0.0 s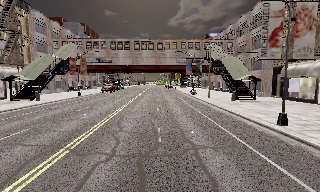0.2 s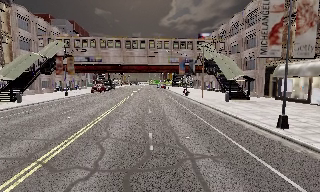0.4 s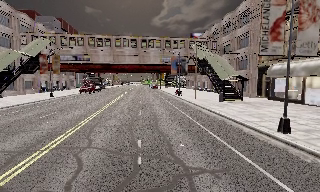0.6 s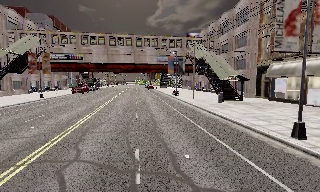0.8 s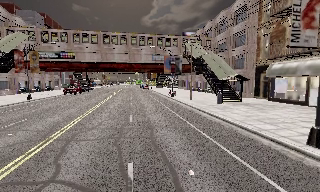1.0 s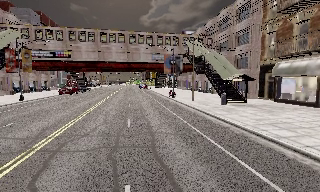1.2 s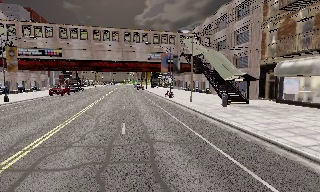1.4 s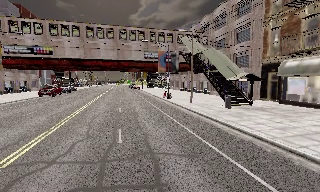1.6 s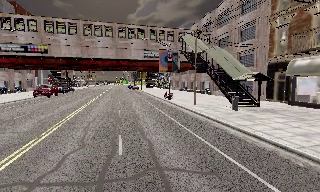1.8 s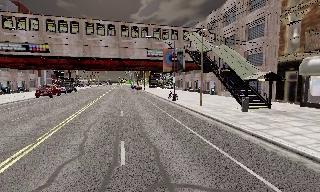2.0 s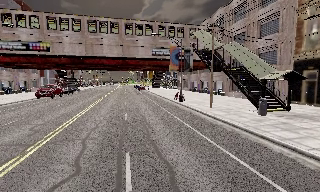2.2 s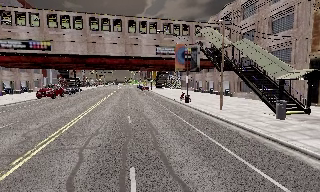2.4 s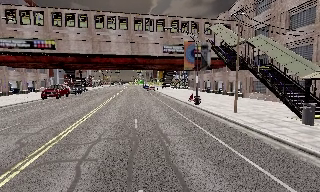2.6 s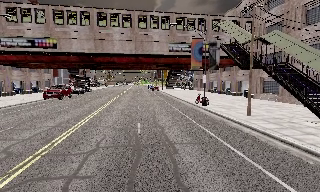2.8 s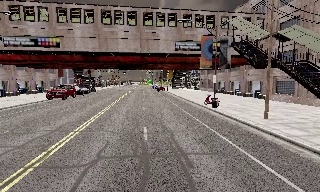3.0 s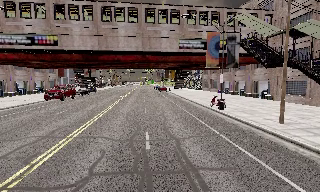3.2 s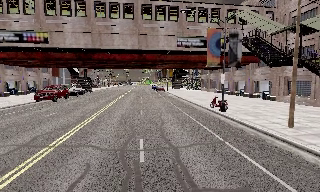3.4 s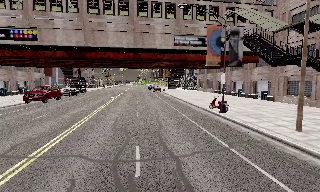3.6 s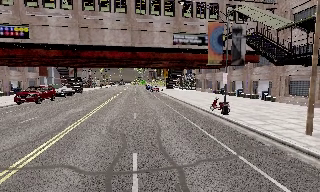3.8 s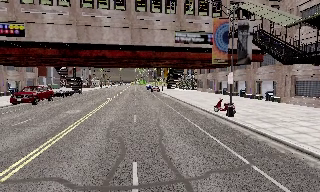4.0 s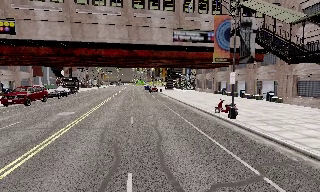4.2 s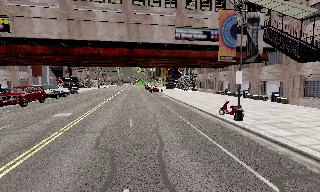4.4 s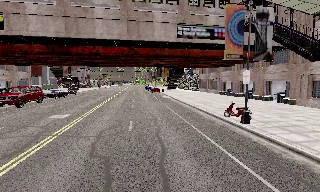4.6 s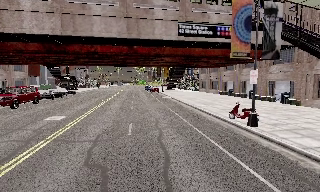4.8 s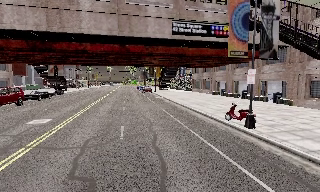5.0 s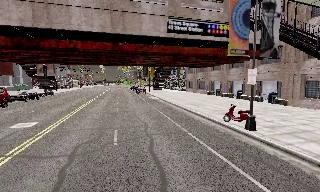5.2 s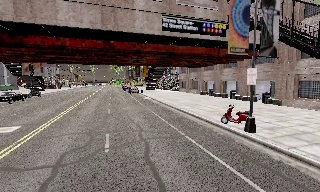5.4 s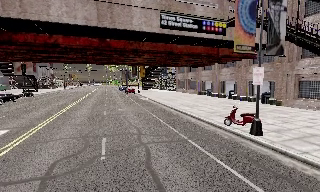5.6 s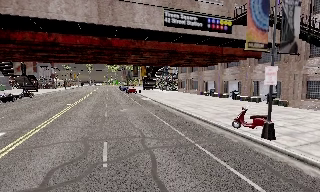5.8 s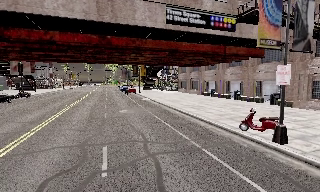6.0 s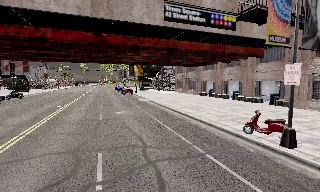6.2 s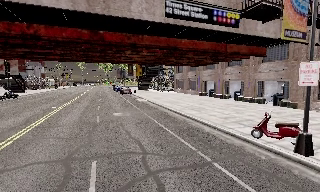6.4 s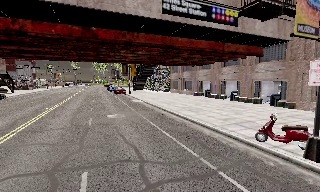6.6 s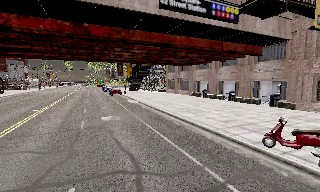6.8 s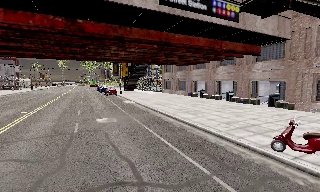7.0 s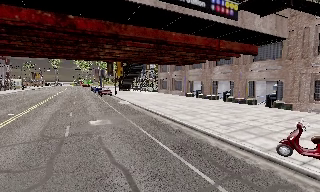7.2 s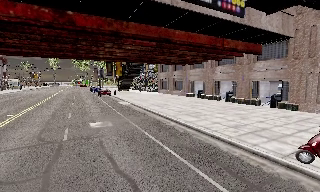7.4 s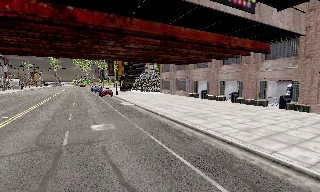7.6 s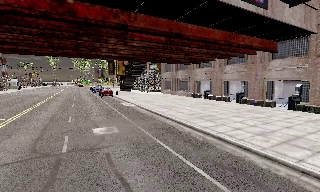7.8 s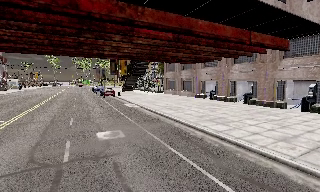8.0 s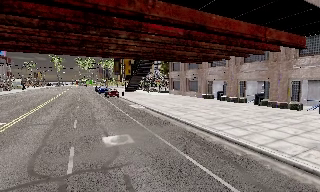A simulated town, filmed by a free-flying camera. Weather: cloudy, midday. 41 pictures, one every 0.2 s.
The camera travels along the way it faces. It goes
forward.
0.0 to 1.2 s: The camera pans to its right, which is clockwise from overhead, by about 10 degrees. It travels forward, about 6 m, so what stands in front looms larger.
1.2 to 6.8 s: The camera pans to its right, which is clockwise from overhead, by about 15 degrees. It travels forward, about 20 m, so what stands in front looms larger. It loses speed.
6.8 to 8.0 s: The camera travels forward and to its left, about 4 m, so what stands in front looms larger.
The film runs forward here.
